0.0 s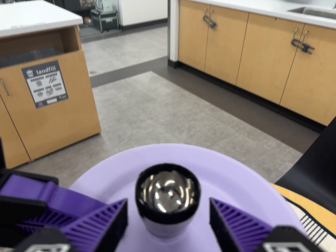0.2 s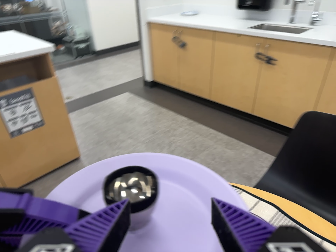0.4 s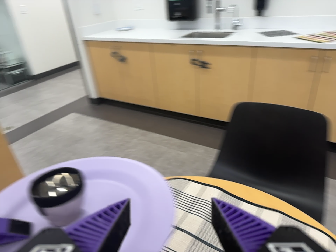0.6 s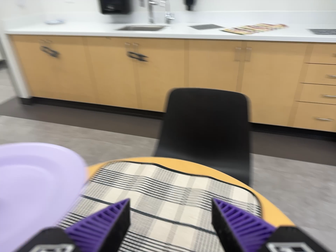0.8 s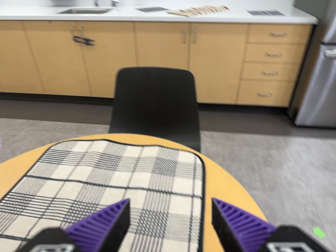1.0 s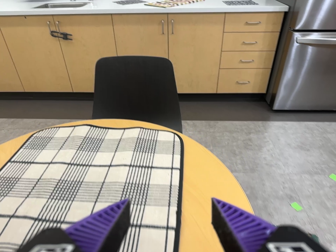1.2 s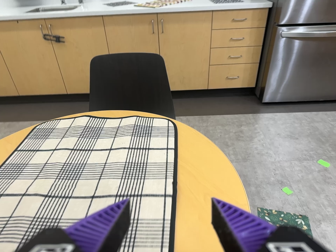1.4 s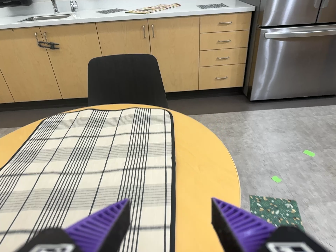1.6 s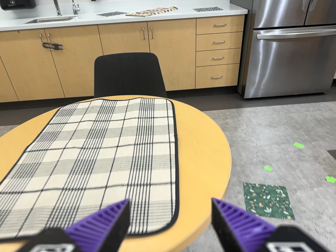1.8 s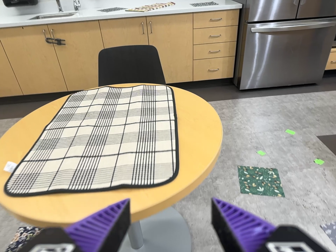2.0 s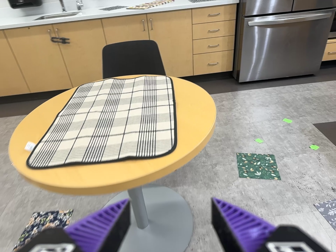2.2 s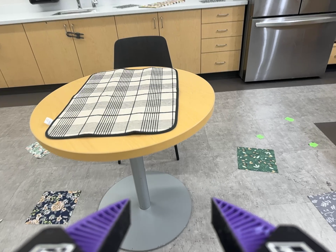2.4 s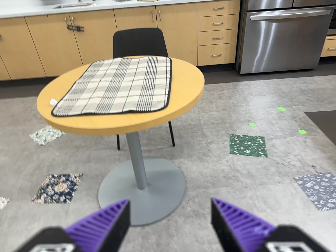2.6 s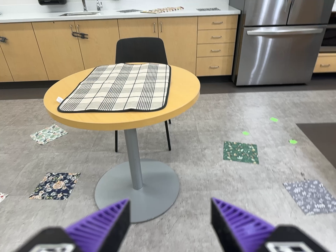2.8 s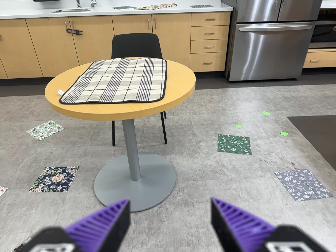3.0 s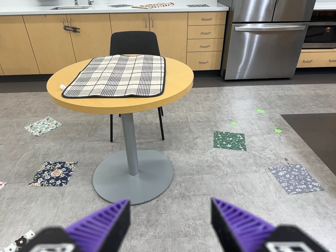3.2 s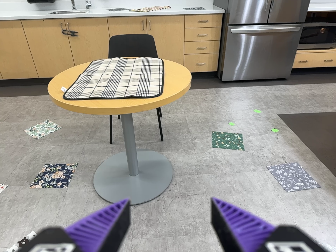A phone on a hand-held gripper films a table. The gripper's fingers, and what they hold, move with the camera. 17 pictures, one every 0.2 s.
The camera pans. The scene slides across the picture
to the left.
0.0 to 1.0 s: The camera pans to its right by about 40 degrees. It travels toward the bottom of its view, backward and to its right, about 28 cm, so close, fixed things drift upward. It rolls about its line of sight by about 25 degrees, and the scene rotates counterclockwise.
1.0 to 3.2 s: The camera travels backward and toward the bottom of its view, about 100 cm, so what stands in front gets smaller.
The film runs backward here.
